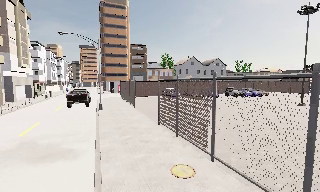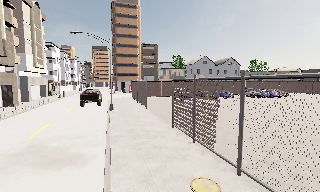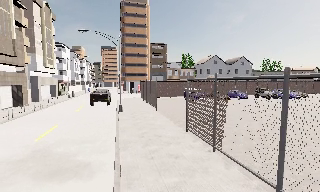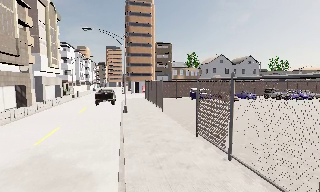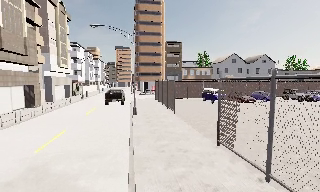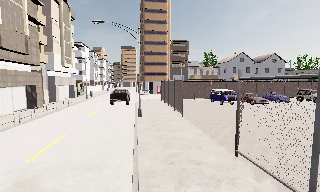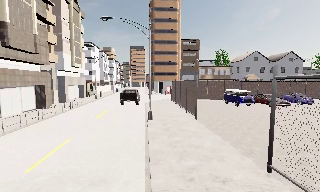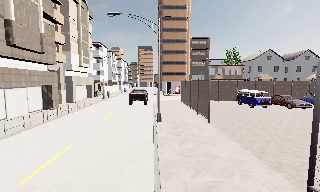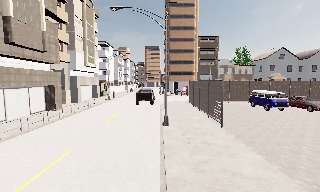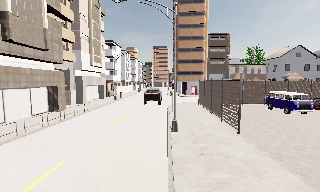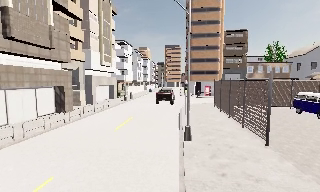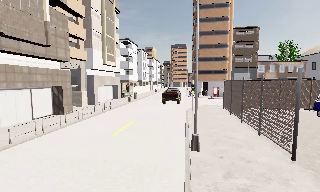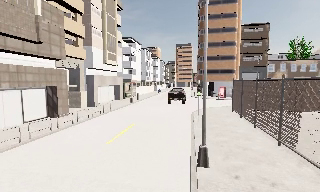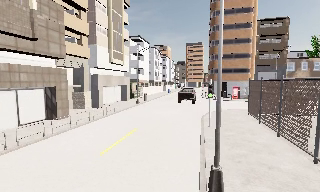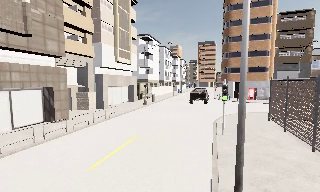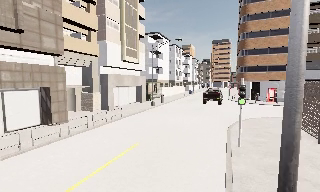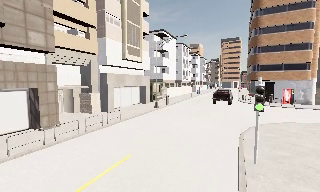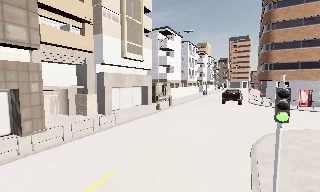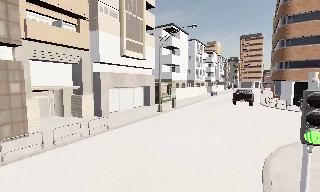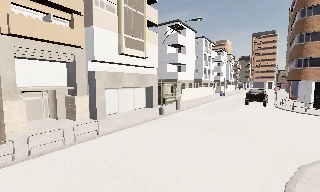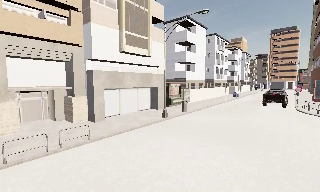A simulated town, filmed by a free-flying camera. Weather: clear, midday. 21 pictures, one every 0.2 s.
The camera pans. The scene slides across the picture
to the right.
The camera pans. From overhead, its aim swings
counterclockwise.
0.0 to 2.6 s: The camera pans to its left, which is counterclockwise from overhead, by about 35 degrees. It travels forward, about 14 m.
2.6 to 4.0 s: The camera pans to its left, which is counterclockwise from overhead, by about 25 degrees. It travels forward and to its right, about 10 m, so what stands in front looms larger.
The film runs forward here.
